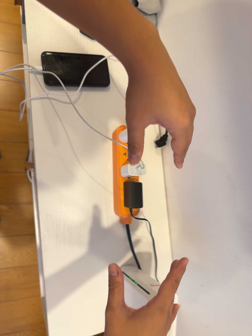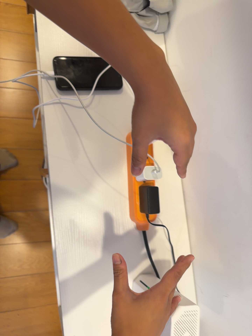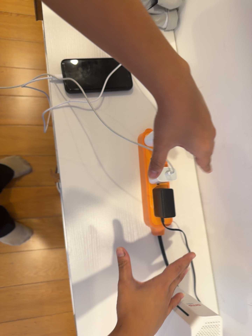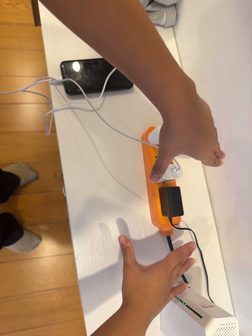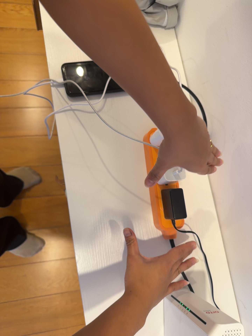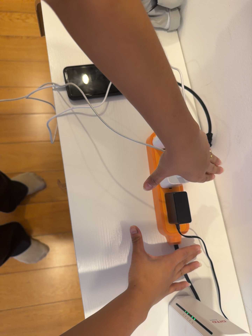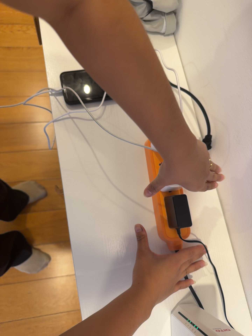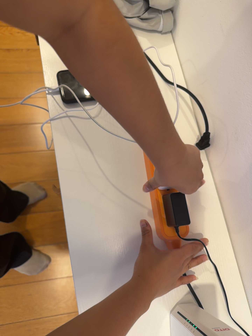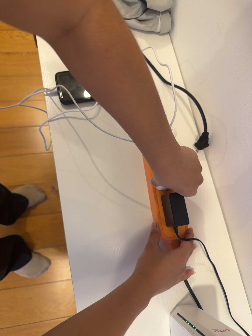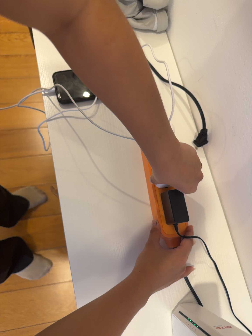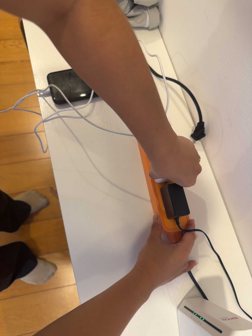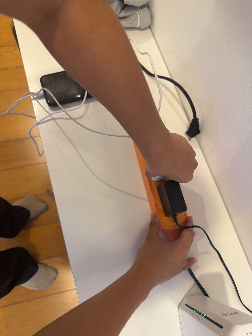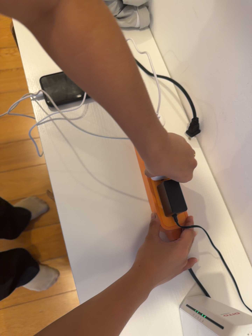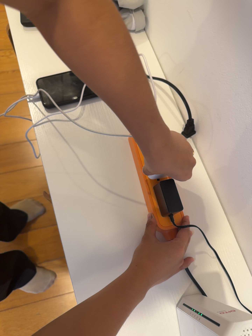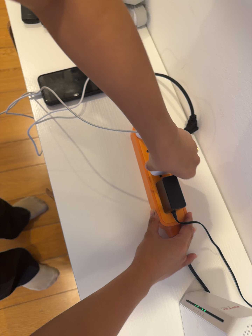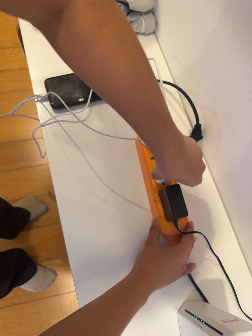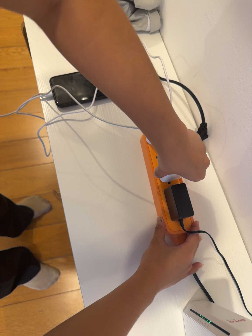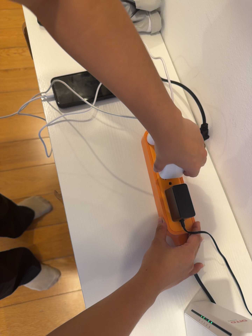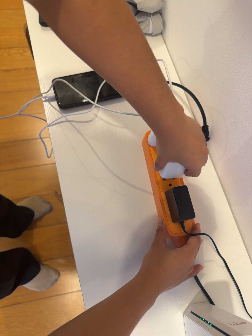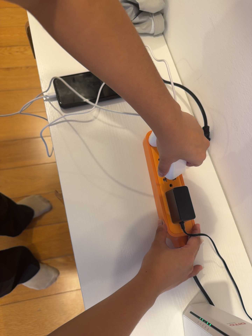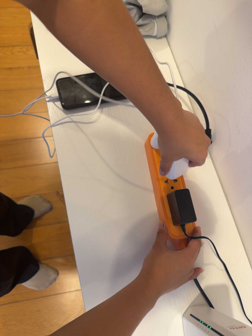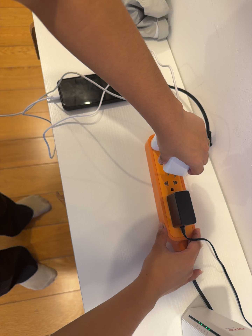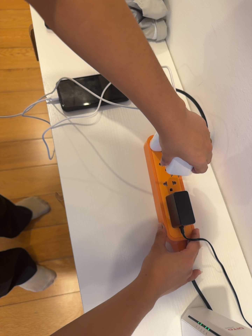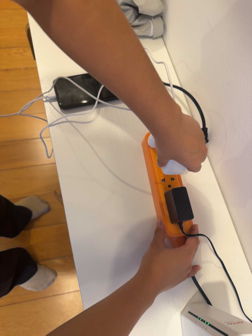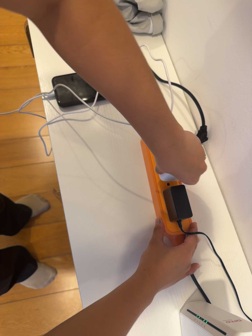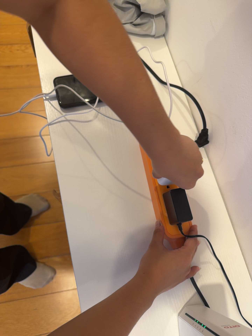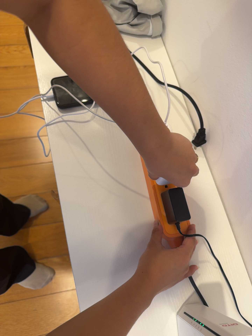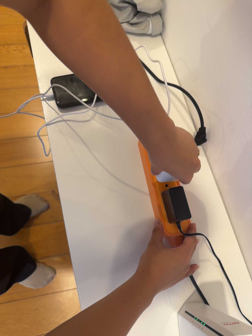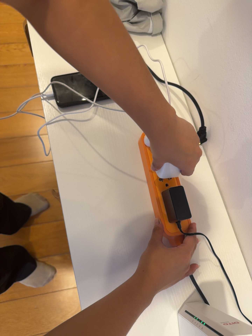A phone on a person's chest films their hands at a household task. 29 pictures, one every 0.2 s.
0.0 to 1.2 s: The camera pans to its left by about 15 degrees. It travels forward, about 9 cm, so what stands in front looms larger. Its aim tips toward the top of its view by about 10 degrees.
1.2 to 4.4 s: The camera shifts only a little, or ends up much as it began.
4.4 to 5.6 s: The camera keeps its place and its aim.
The film runs backward here.
